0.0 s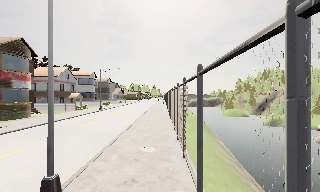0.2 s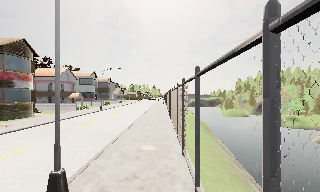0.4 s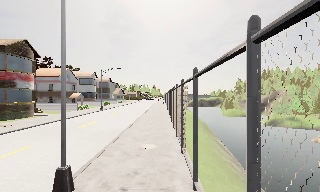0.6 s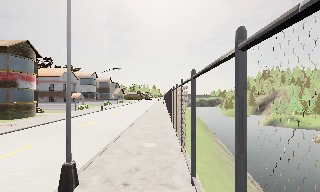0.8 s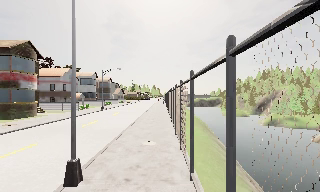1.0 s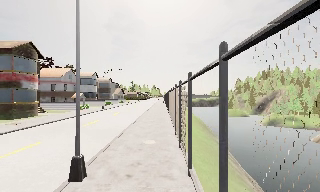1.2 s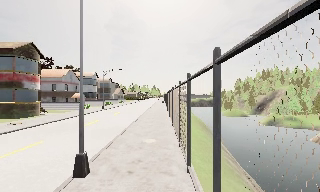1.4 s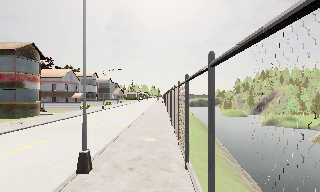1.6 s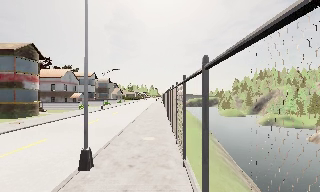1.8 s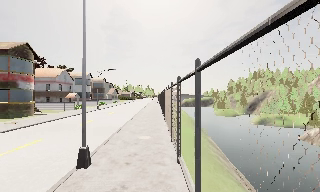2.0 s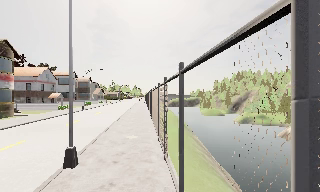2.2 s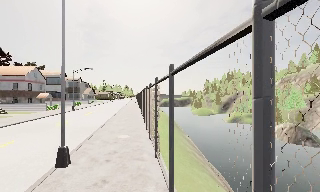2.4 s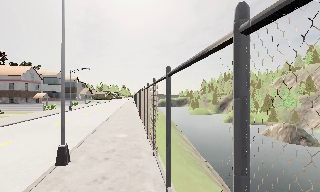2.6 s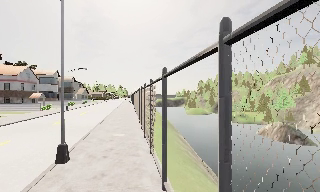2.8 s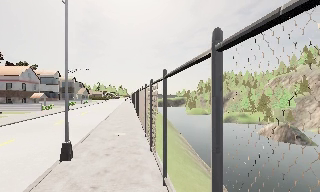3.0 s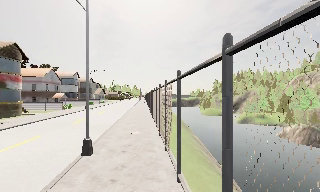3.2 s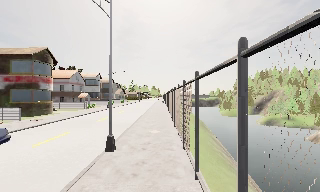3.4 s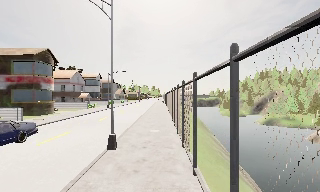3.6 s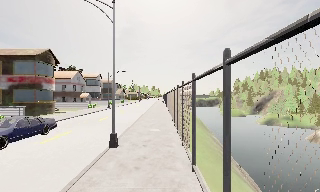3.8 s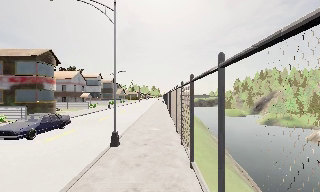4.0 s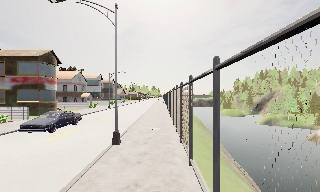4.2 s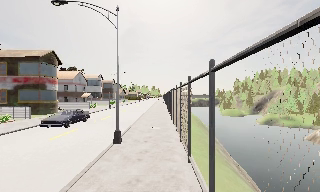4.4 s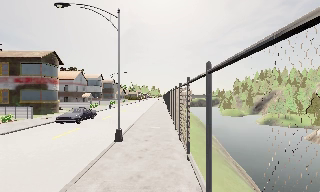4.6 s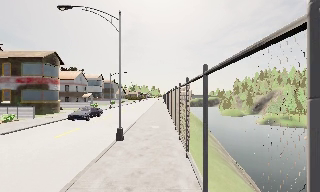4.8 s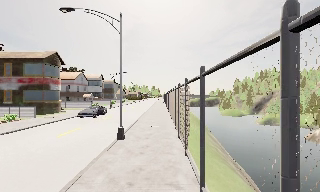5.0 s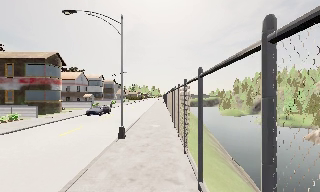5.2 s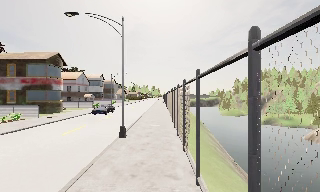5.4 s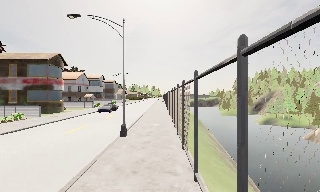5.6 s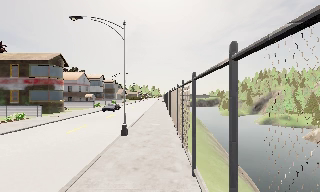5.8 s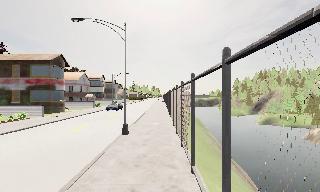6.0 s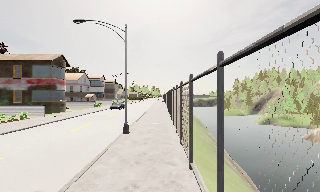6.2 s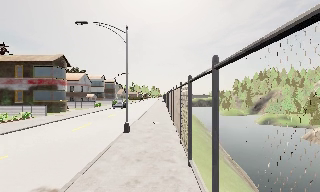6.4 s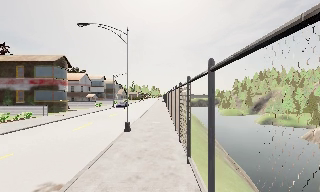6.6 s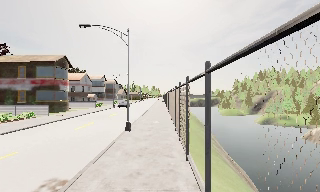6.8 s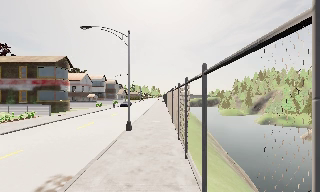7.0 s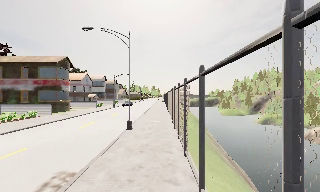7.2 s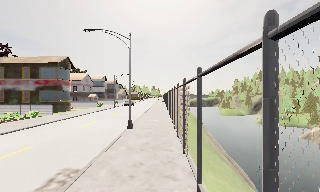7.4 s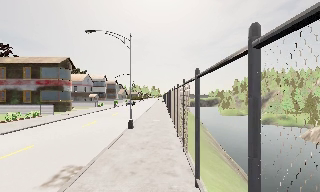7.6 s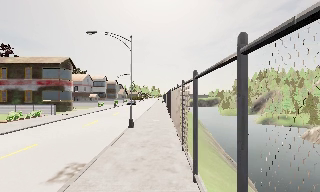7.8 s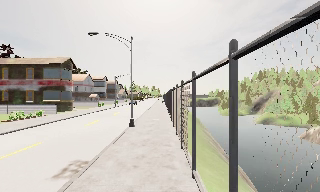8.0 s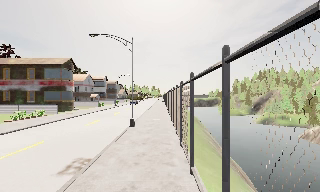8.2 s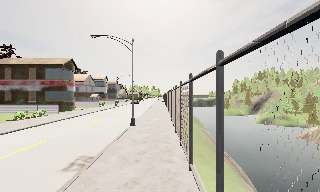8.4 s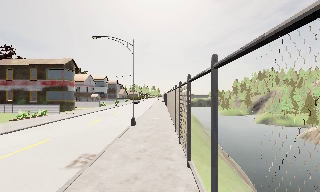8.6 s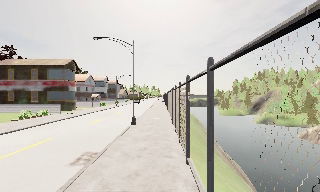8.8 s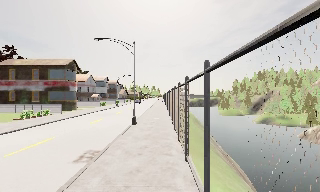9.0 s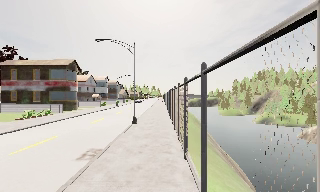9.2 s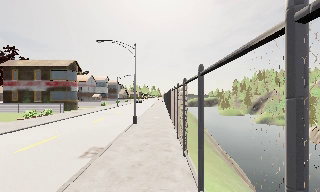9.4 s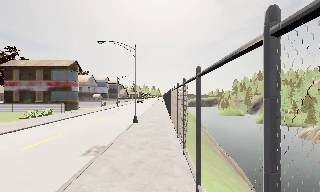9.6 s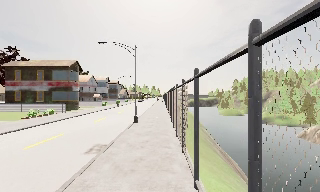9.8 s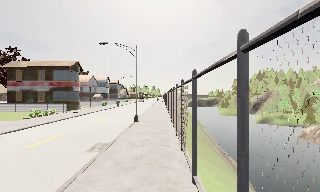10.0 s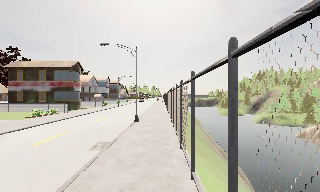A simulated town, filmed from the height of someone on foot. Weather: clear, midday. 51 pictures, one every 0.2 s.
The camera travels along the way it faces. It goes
backward.
0.0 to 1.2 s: The camera travels backward, about 1.5 m, so what stands in front gets smaller.
1.2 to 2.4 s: The scene slides to the left, as the camera pans about 10 degrees to its right. It travels backward, about 1.5 m, so what stands in front gets smaller.
2.4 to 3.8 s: The camera swings to its left by about 10 degrees, and the scene slides to the right. It travels backward, about 1.5 m, so what stands in front gets smaller.
3.8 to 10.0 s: The camera travels backward, about 8 m, so what stands in front gets smaller.
The film runs backward here.
